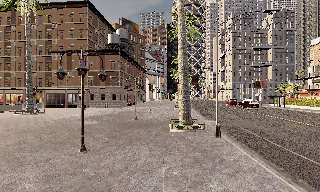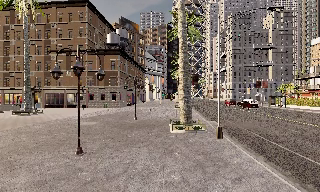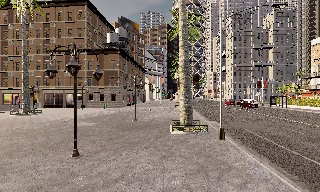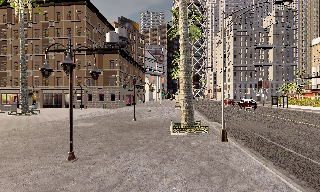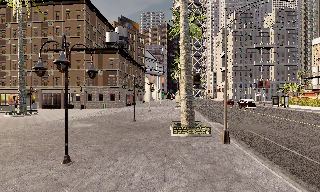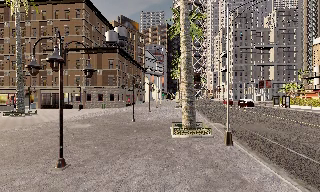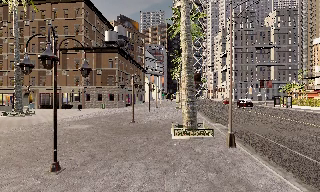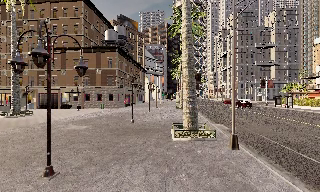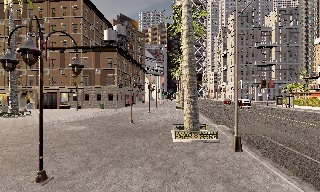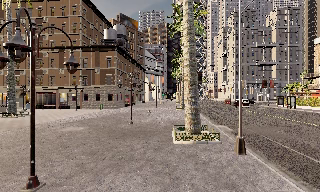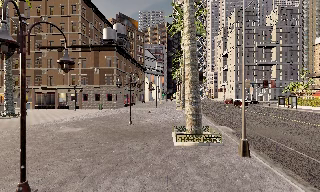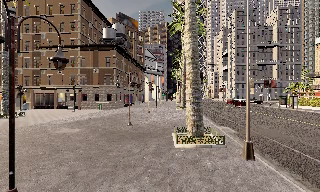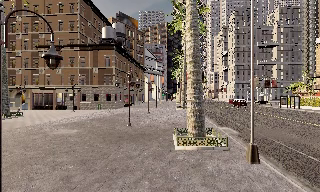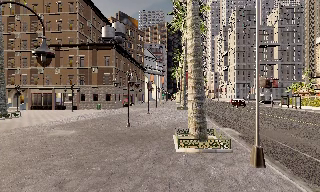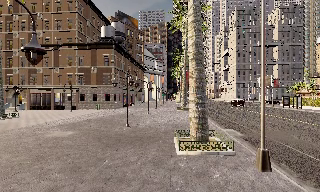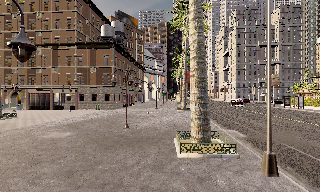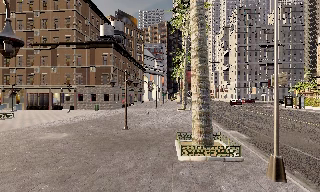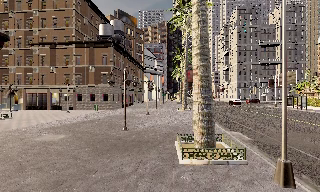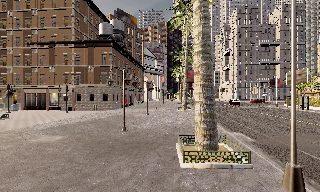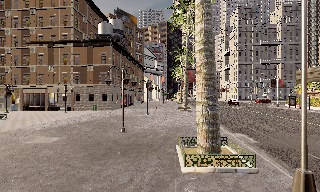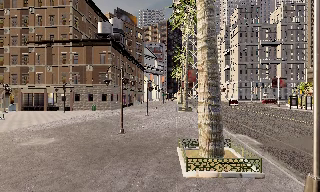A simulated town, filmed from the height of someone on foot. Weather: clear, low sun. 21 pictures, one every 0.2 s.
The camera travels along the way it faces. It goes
forward.
0.0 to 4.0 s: The camera travels forward, about 6 m, so what stands in front looms larger.
The film runs forward here.
